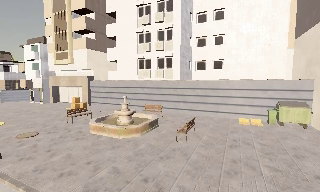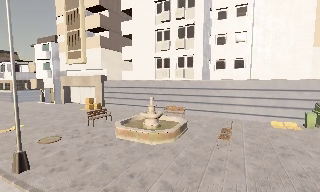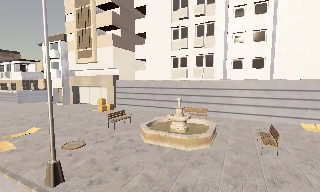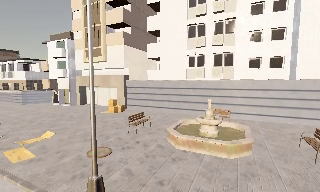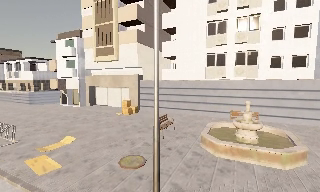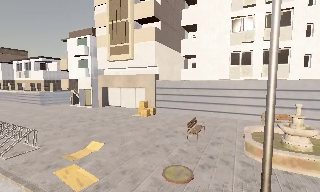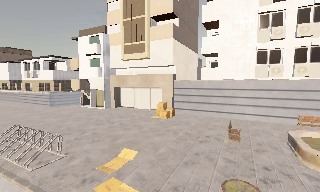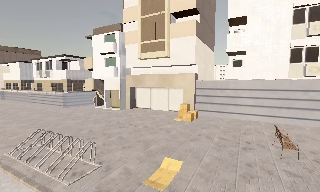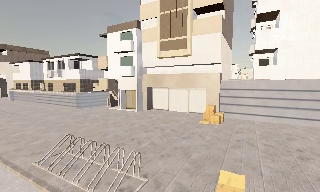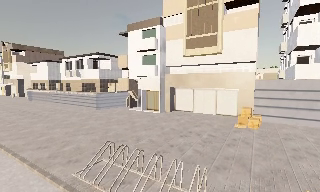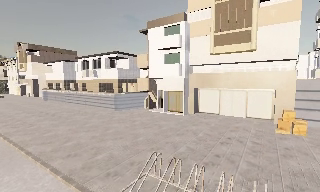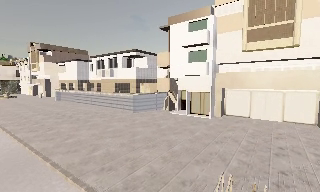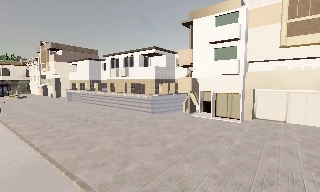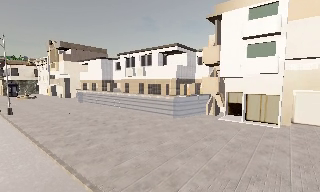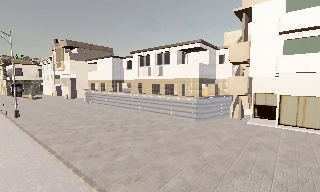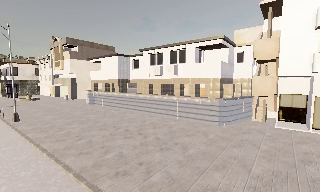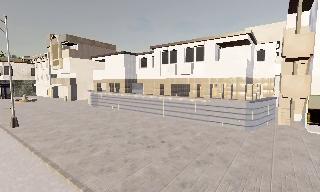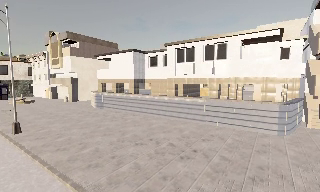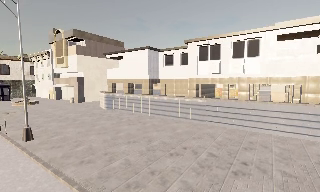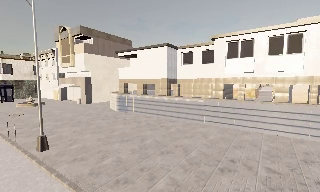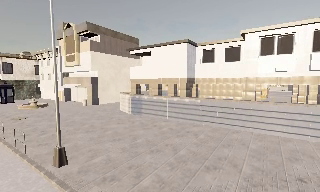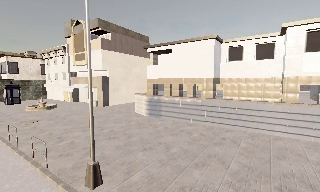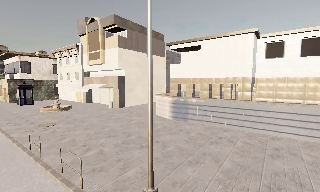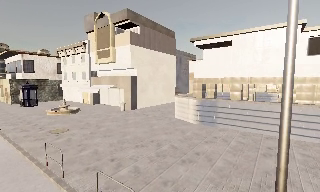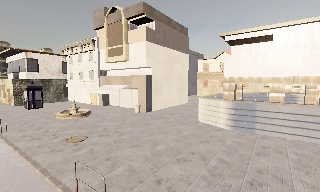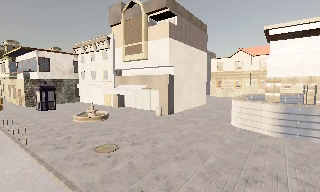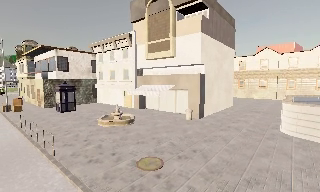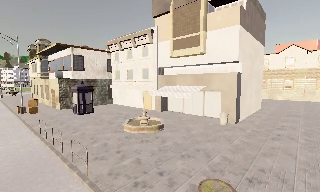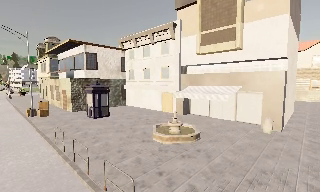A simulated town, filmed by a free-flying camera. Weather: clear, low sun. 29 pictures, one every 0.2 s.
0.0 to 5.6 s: The scene slides to the right, as the camera pans about 20 degrees to its left. It travels to its left and forward, about 55 m, so close, fixed things drift to the right.
The film runs forward here.
